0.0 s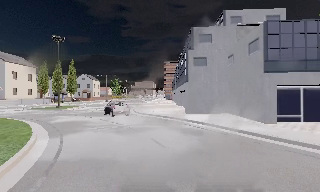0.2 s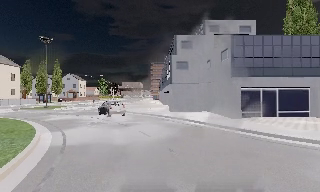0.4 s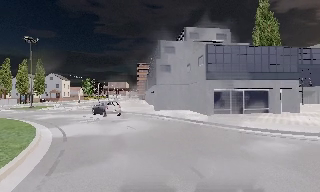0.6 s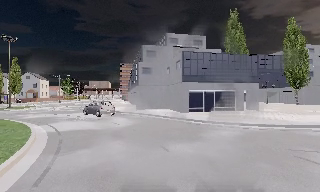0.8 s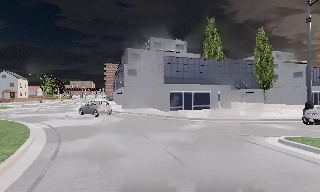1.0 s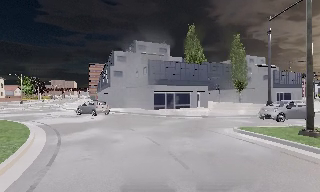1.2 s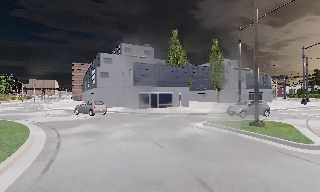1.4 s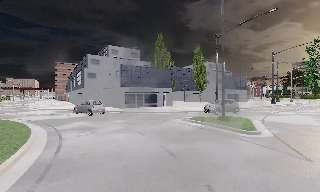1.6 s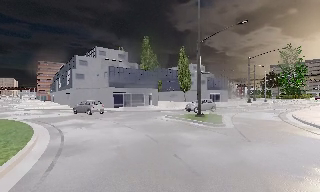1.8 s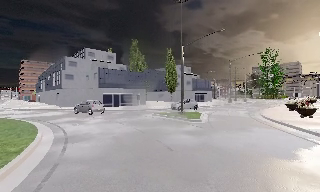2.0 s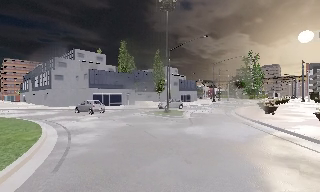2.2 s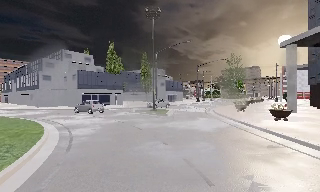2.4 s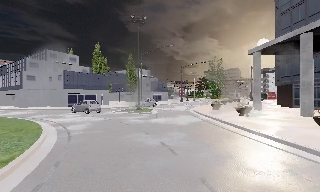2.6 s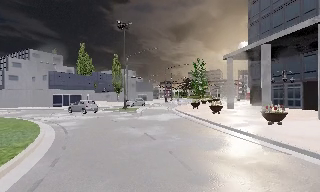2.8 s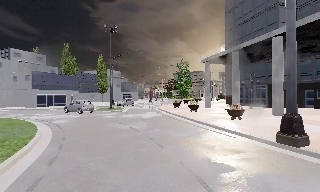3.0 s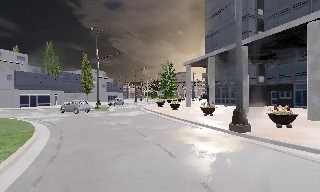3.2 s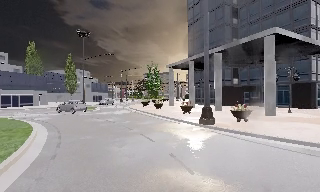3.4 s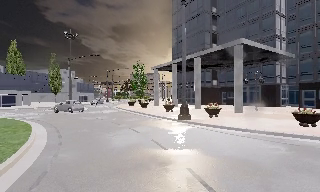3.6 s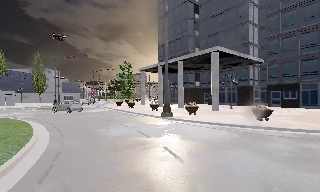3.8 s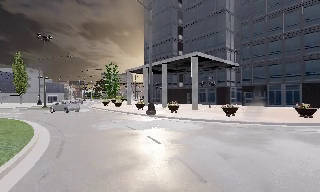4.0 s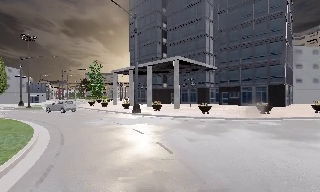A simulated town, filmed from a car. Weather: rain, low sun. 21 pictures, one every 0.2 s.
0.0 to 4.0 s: The scene slides to the left, as the camera pans about 100 degrees to its right. It travels backward, about 35 m.
The film runs backward here.
